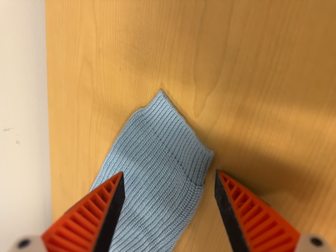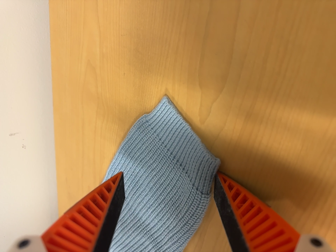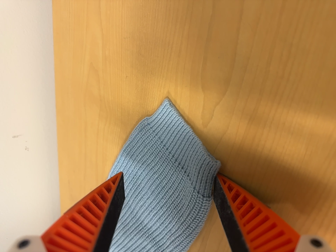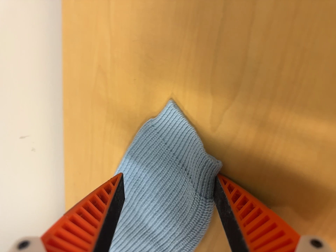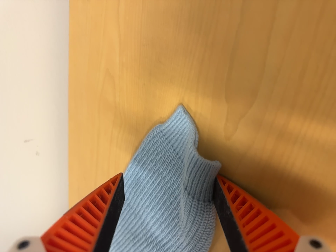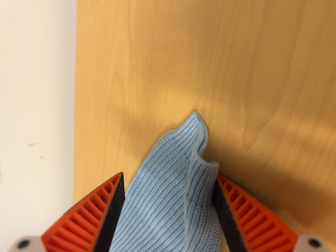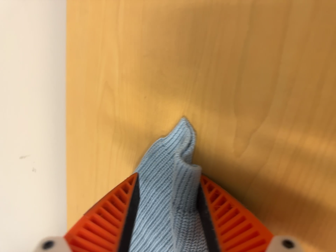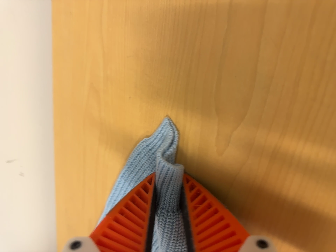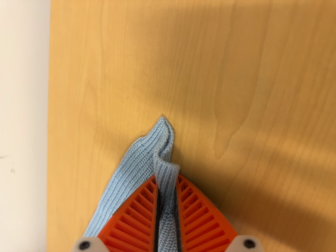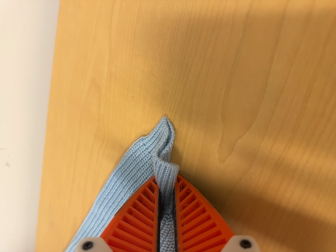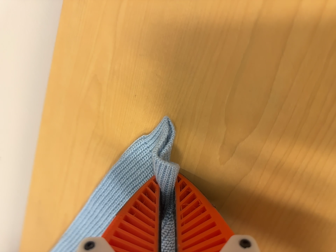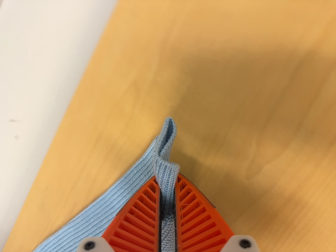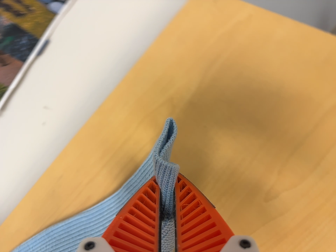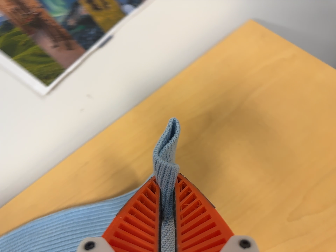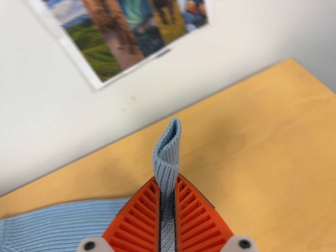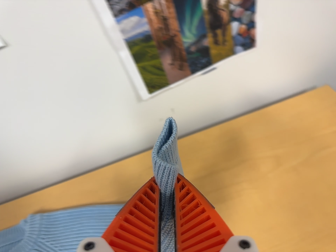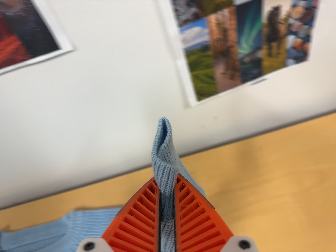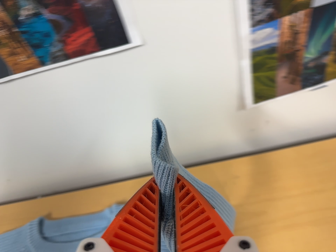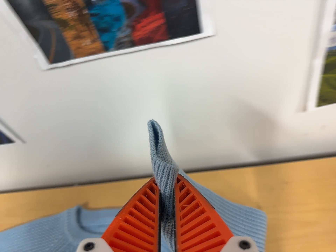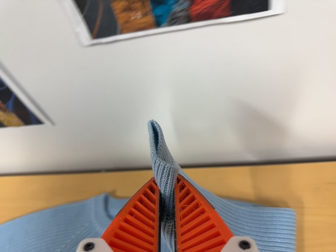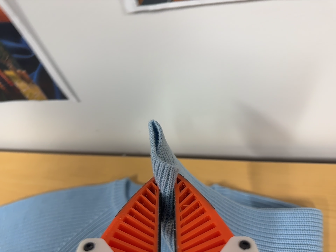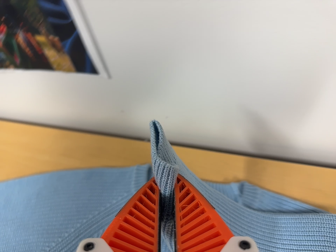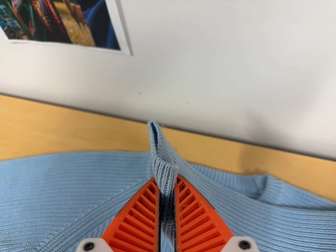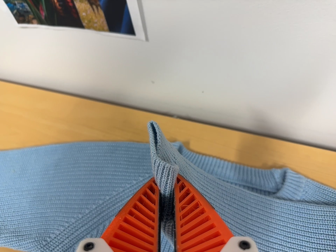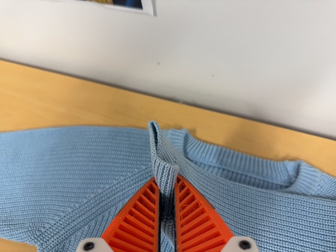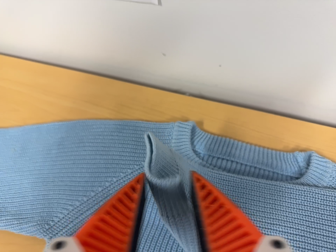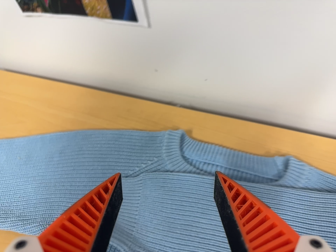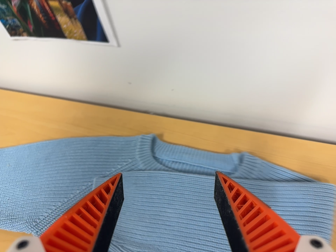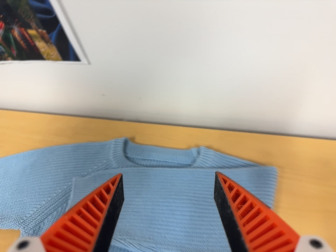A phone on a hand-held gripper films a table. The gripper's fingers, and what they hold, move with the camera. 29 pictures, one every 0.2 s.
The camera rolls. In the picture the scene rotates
clockwise.
0.0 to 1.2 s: The camera shifts only a little, or ends up much as it began.
1.2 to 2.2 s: The camera travels to its left, about 8 cm. It rolls about its line of sight by about 20 degrees, and the scene rotates clockwise.
2.2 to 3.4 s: The camera travels to its left, about 36 cm, so close, fixed things drift to the right. Its aim tips toward the top of its view by about 10 degrees, and the scene shifts downward. It rolls about its line of sight by about 50 degrees, and the scene rotates clockwise.
3.4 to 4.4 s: The camera travels to its left and forward, about 24 cm, so close, fixed things drift to the right. Its aim tips toward the bottom of its view by about 10 degrees, and the scene shifts upward. It rolls about its line of sight by about 20 degrees, and the scene rotates clockwise.
4.4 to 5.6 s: The camera travels backward, to its right and toward the bottom of its view, about 14 cm, so what stands in front gets smaller.
The film runs forward here.
